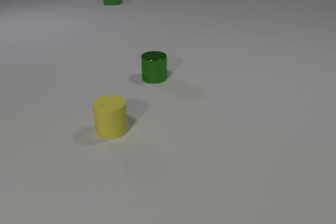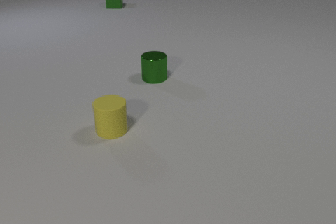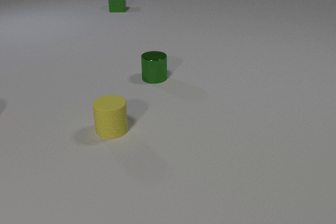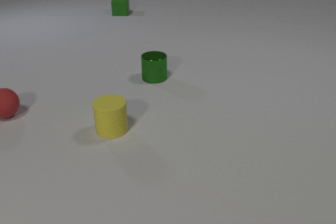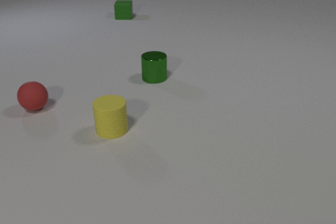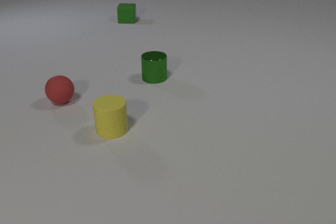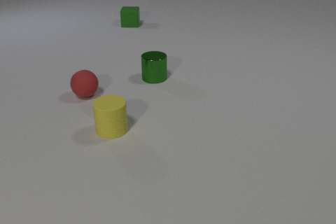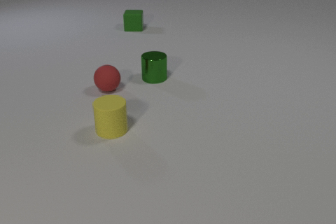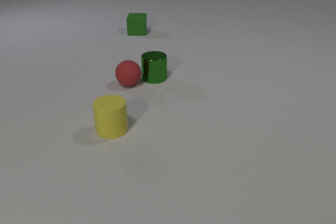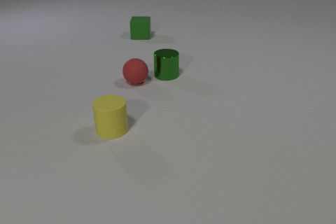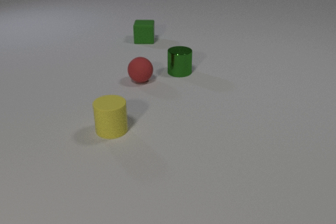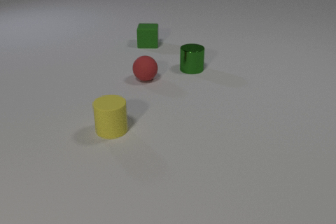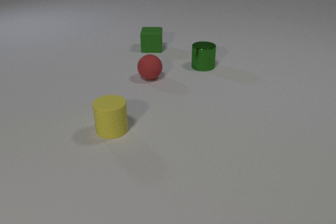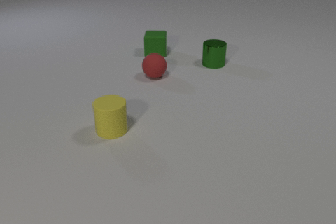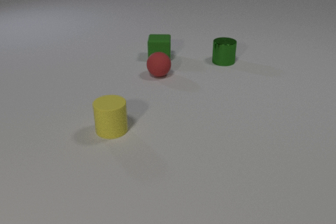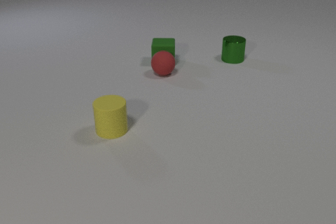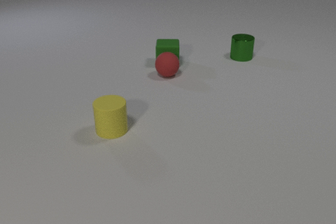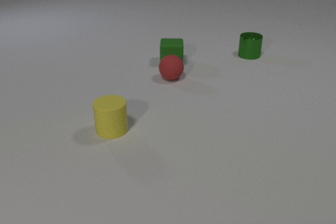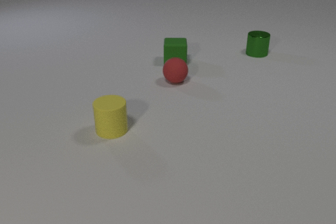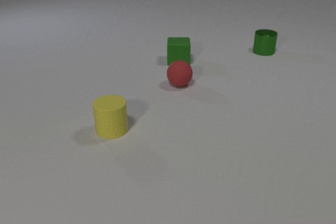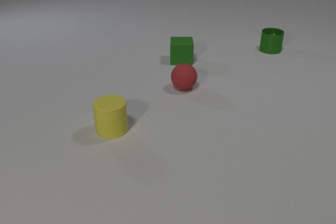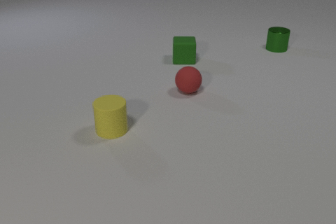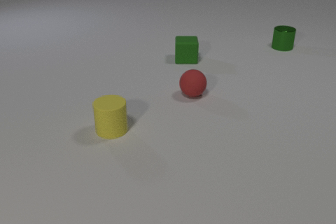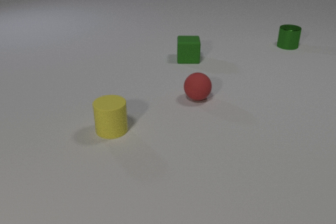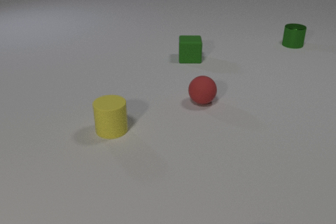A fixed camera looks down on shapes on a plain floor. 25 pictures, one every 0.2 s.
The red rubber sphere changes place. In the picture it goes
to the right.
The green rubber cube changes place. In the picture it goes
toward the camera.
0.0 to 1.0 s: The red rubber sphere comes in at the left edge, rolls to the right. The green rubber cube slides toward the camera.
1.0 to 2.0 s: The red rubber sphere rolls to the right and away from the camera. The green metal cylinder slides to the right and away from the camera. The green rubber cube slides toward the camera. The red rubber sphere and the green metal cylinder collide.
2.0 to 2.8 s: The red rubber sphere rolls to the right and away from the camera. The green metal cylinder slides to the right and away from the camera. The green rubber cube slides toward the camera.
2.8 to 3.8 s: The red rubber sphere rolls toward the camera and to the right. The green metal cylinder slides to the right and away from the camera. The green rubber cube slides to the right and toward the camera. The red rubber sphere and the green rubber cube collide.
3.8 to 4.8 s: The red rubber sphere rolls toward the camera and to the right. The green metal cylinder slides away from the camera and to the right. The green rubber cube slides to the right and away from the camera.
How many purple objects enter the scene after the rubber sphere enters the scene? 1.
How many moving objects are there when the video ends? 4.
What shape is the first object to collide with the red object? cylinder.
